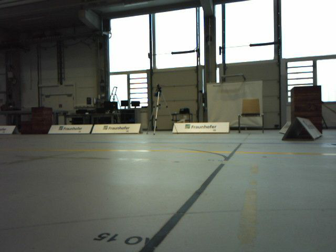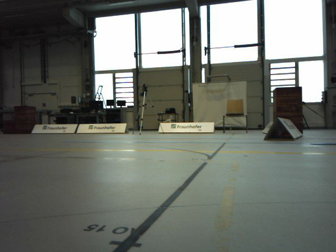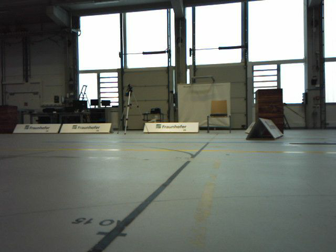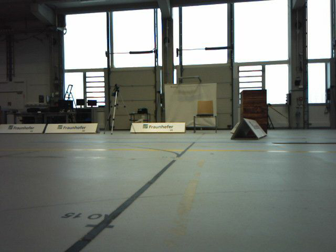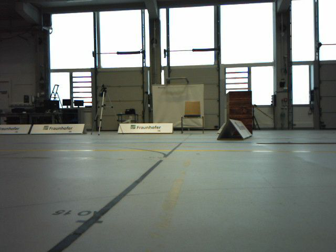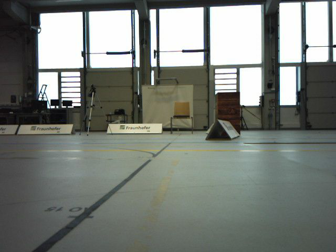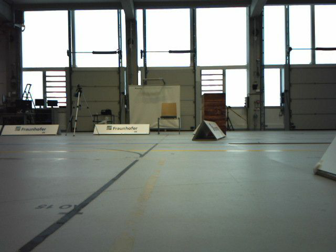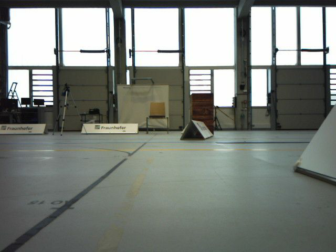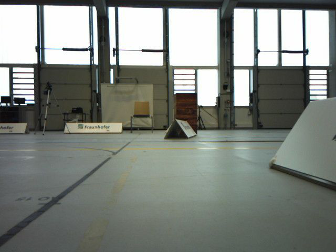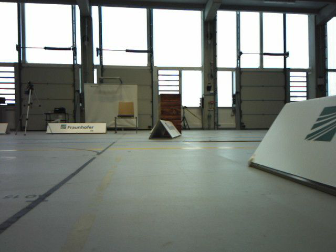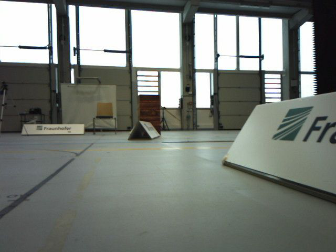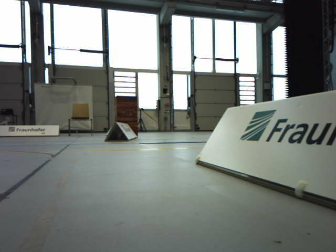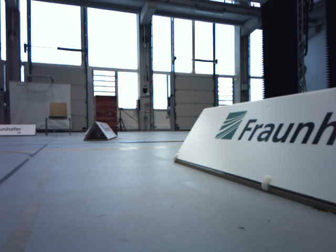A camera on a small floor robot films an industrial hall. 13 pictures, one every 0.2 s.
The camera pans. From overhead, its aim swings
clockwise.
The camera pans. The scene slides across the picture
to the left.
0.0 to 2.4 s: The camera swings to its right by about 35 degrees, and the scene slides to the left. It travels backward, about 0.5 m.
The film runs backward here.
